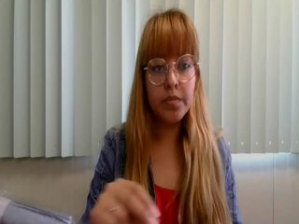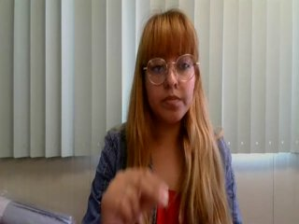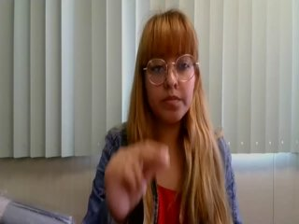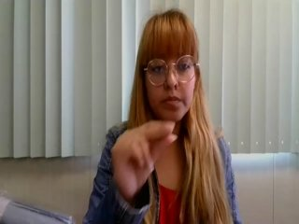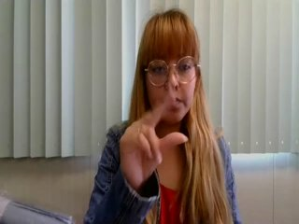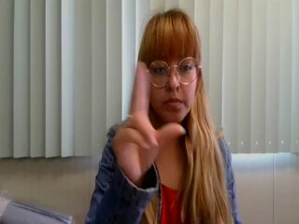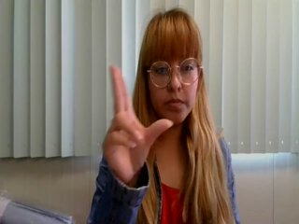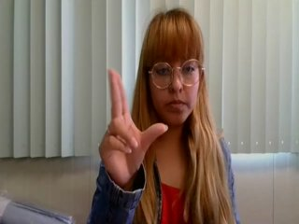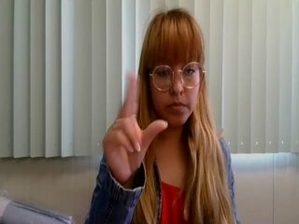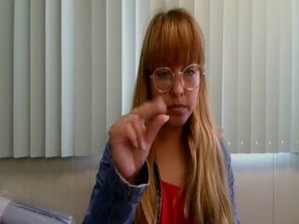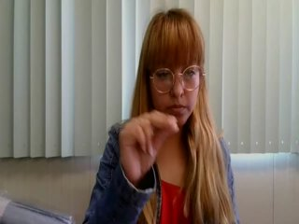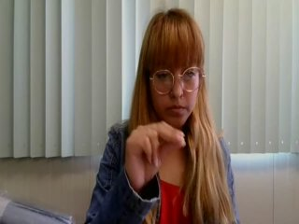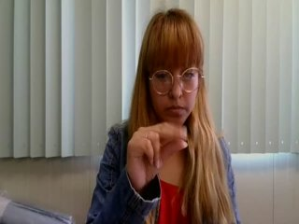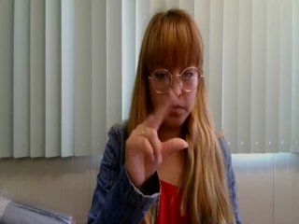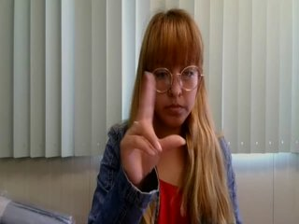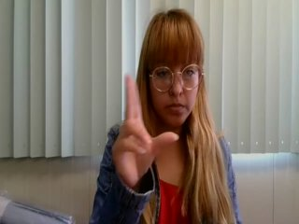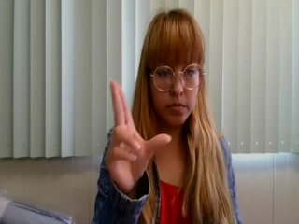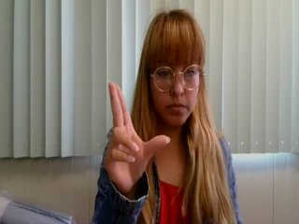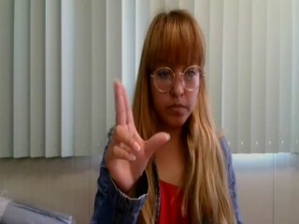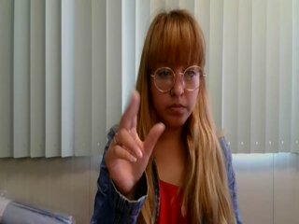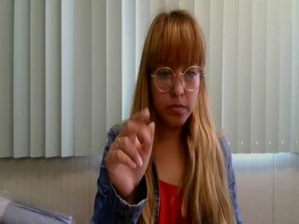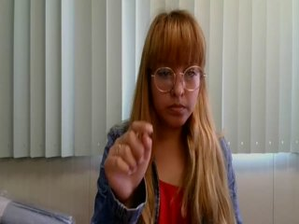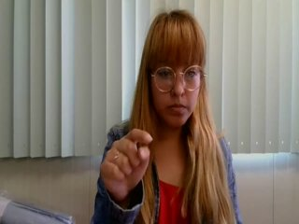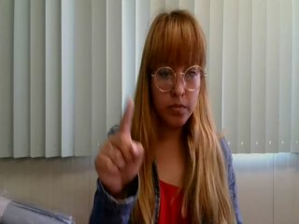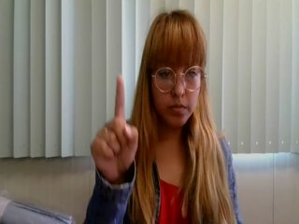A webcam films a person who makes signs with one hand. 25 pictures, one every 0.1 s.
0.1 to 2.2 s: Open twice.
